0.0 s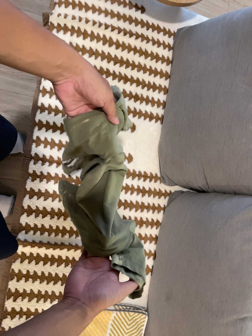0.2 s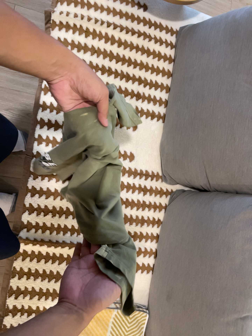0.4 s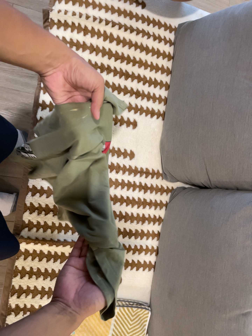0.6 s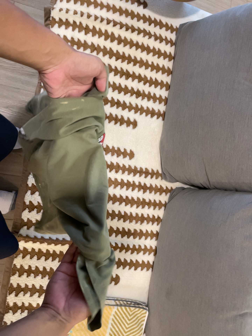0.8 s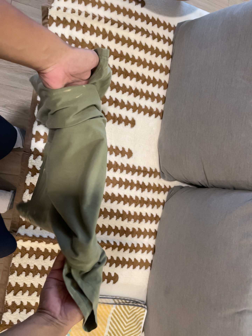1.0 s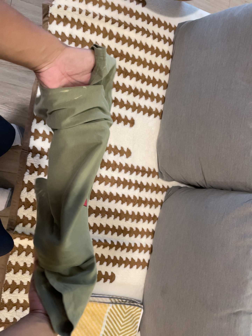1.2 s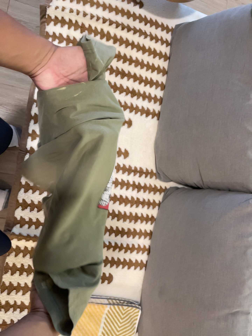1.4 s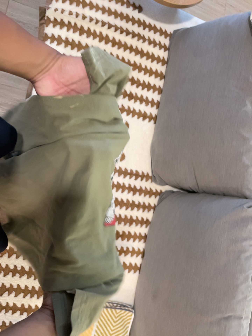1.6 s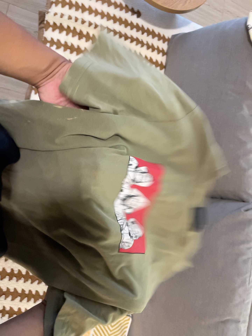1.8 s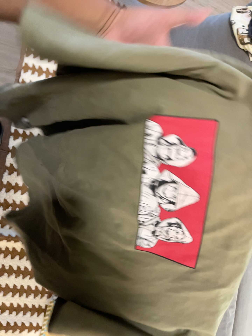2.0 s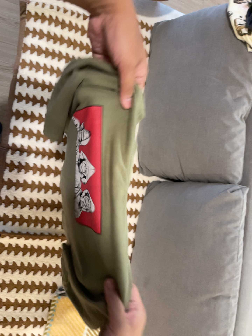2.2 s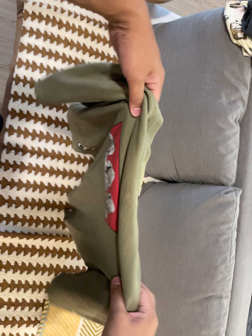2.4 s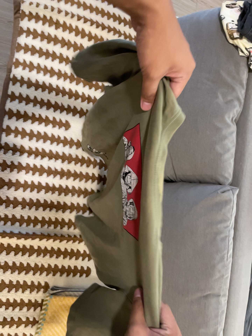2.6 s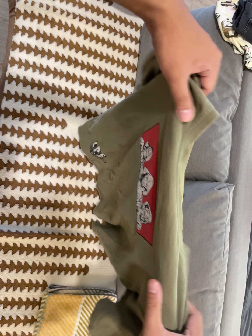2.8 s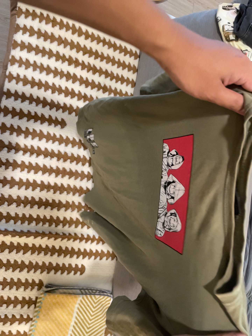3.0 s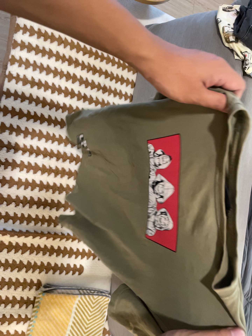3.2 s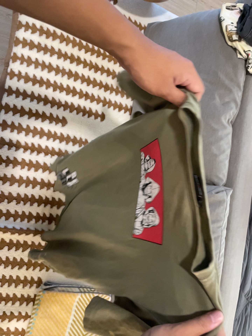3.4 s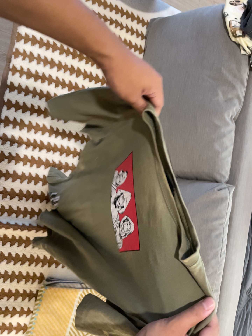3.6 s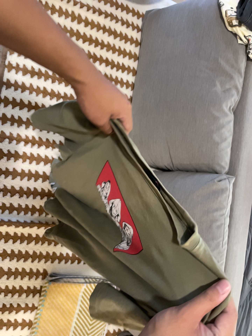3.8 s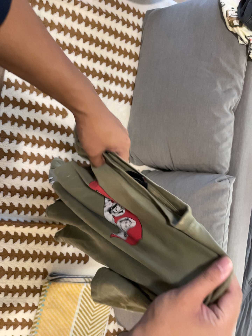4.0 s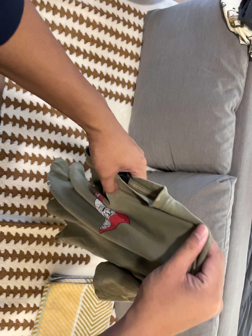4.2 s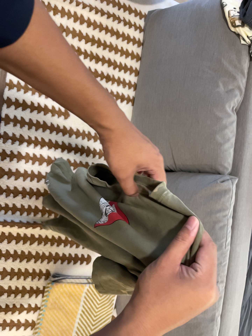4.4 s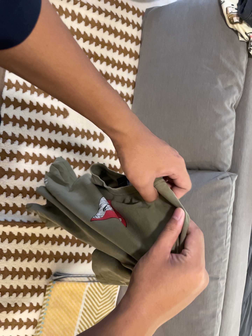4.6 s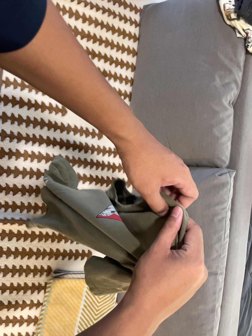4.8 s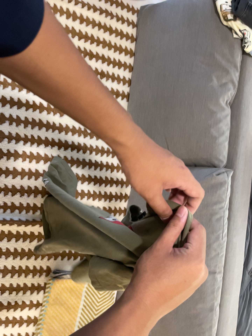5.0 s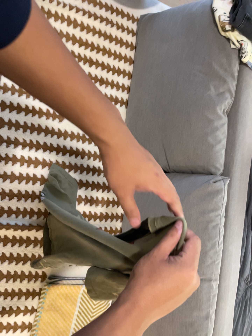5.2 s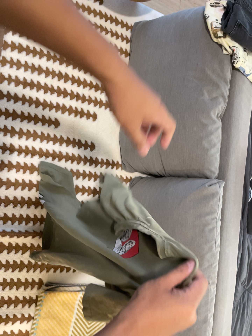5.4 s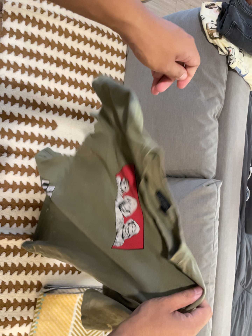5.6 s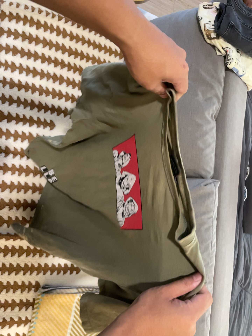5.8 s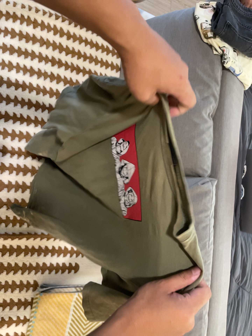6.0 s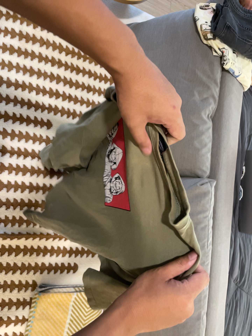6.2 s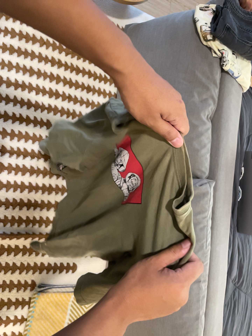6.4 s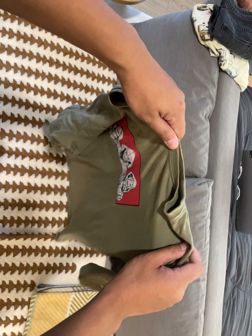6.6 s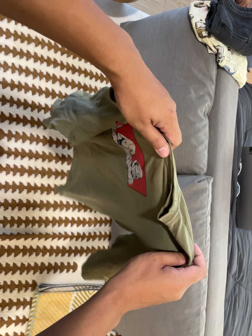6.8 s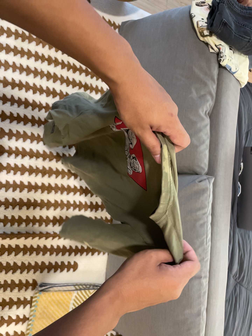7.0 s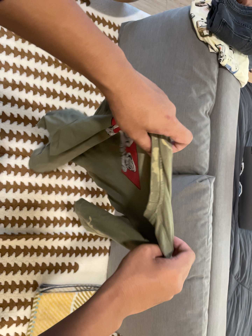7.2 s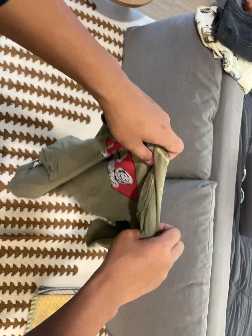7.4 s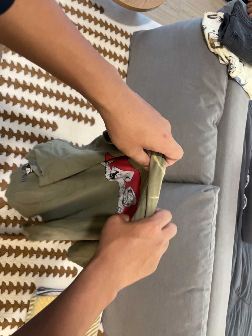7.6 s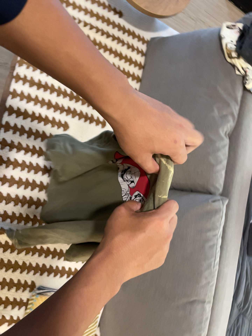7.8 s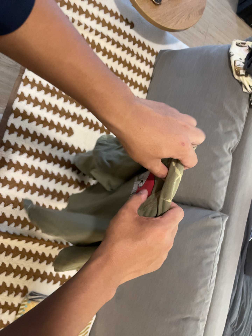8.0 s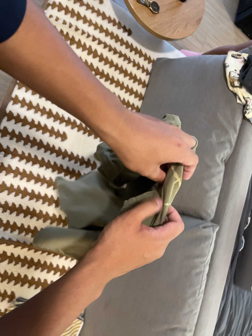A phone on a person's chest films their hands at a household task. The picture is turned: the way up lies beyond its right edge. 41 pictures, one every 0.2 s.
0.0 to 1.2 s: The camera keeps its place and its aim.
1.2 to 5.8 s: The scene slides to the left, as the camera pans about 10 degrees to its right. It travels backward, about 6 cm, so what stands in front gets smaller.
5.8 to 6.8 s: The camera keeps its place and its aim.
6.8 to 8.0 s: The camera rolls about its line of sight by about 10 degrees, and the scene rotates clockwise.
The film runs backward here.
